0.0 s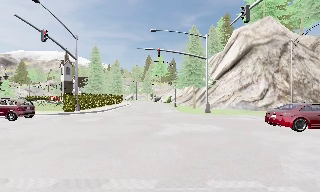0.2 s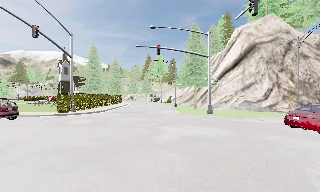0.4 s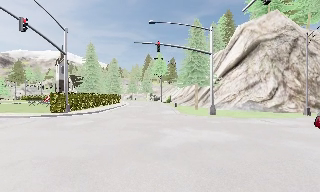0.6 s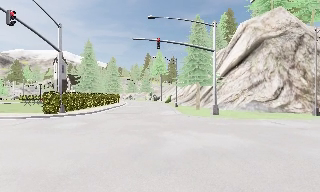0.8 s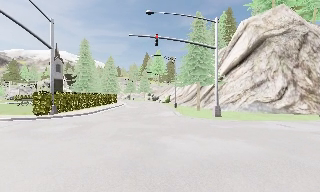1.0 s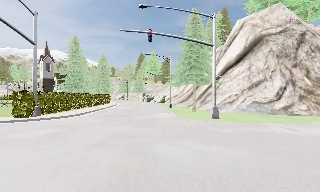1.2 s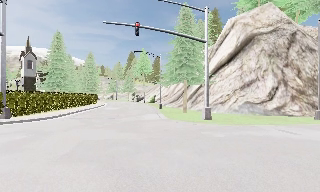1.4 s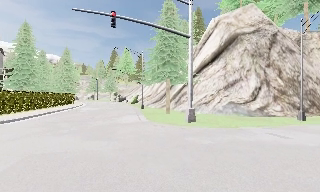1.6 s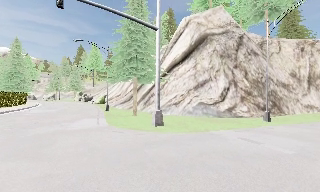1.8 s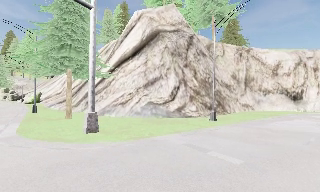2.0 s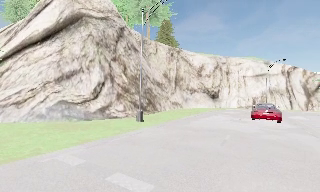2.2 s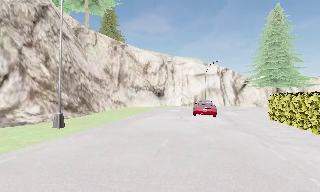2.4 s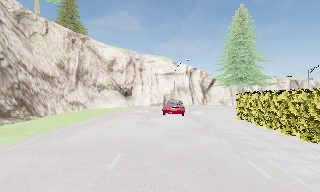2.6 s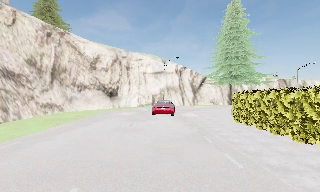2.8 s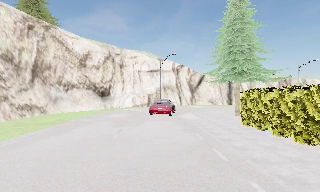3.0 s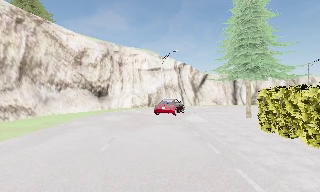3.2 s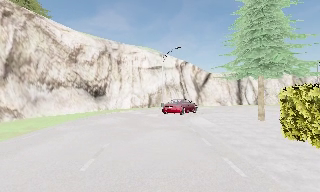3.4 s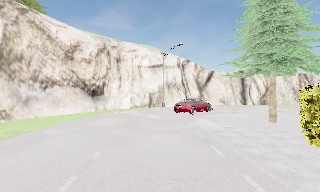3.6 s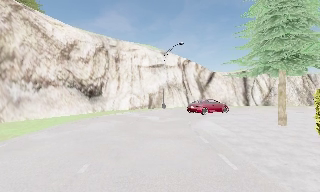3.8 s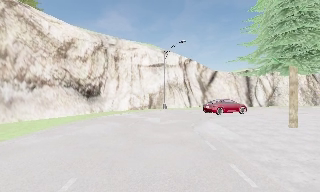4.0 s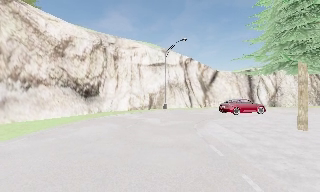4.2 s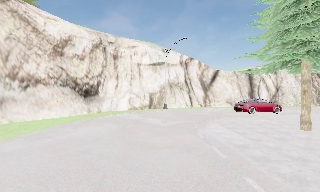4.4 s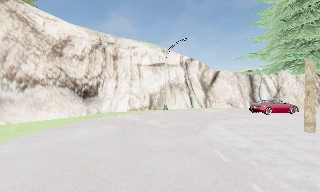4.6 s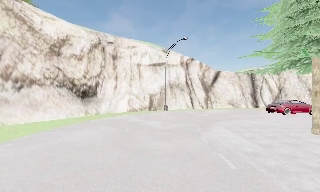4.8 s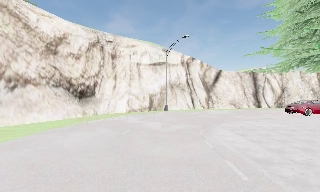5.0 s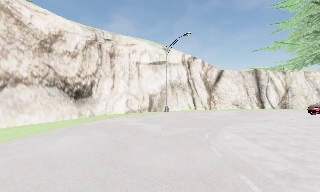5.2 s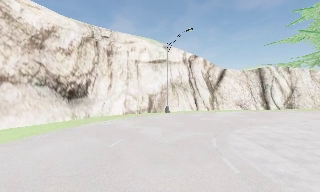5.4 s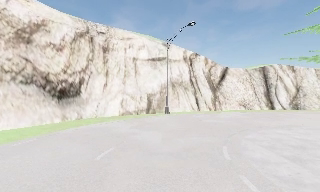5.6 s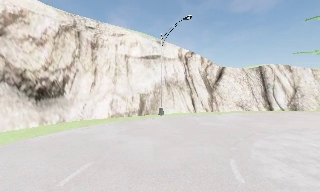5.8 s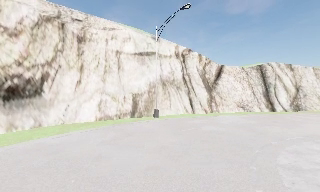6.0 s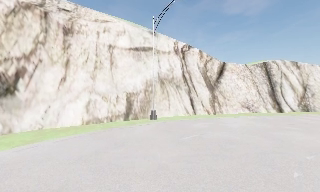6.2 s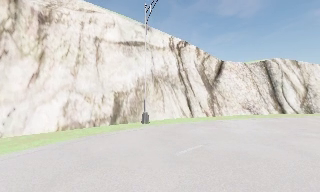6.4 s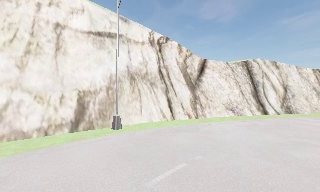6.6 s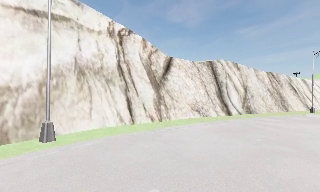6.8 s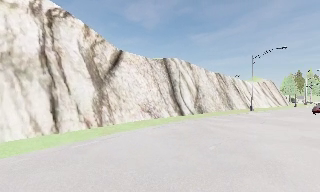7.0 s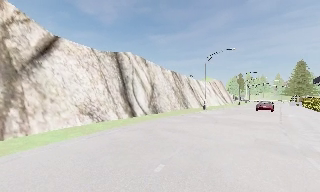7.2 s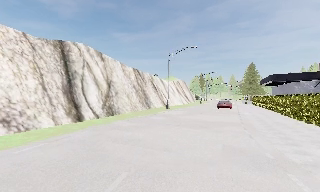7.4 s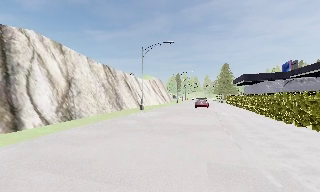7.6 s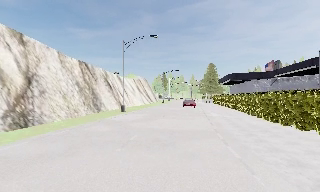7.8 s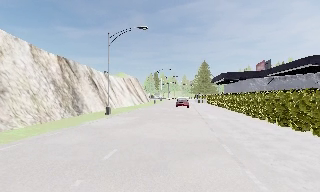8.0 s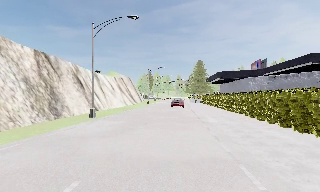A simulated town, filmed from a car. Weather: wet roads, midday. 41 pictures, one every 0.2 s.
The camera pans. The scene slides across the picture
to the left.
The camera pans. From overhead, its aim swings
clockwise.
0.0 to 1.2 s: The camera travels forward, about 5 m, so what stands in front looms larger.
1.2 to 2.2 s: The camera pans to its right, which is clockwise from overhead, by about 70 degrees. It travels forward and to its right, about 8 m.
2.2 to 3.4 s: The camera swings to its right by about 15 degrees, and the scene slides to the left. It travels forward, about 9 m, so what stands in front looms larger.
3.4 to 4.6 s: The camera travels forward, about 2.5 m, so what stands in front looms larger. It loses speed.
4.6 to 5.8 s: The camera travels forward, about 6 m, so what stands in front looms larger. It gains speed.
5.8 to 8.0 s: The scene slides to the left, as the camera pans about 80 degrees to its right. It travels forward, about 20 m.
The film runs forward here.
